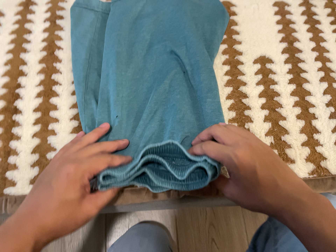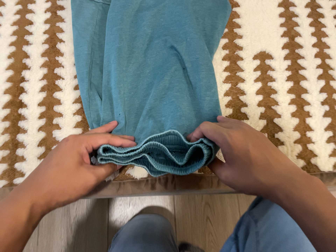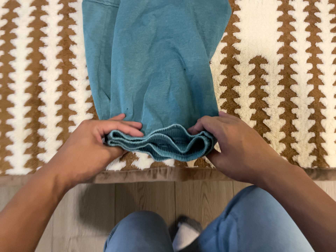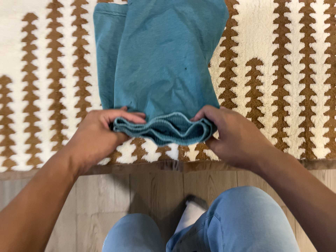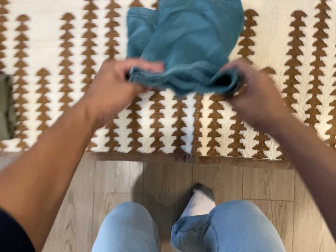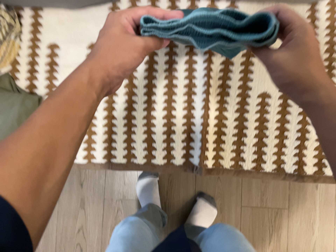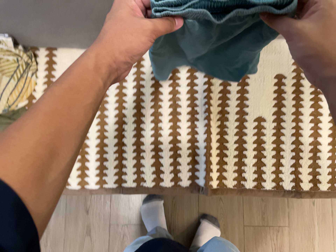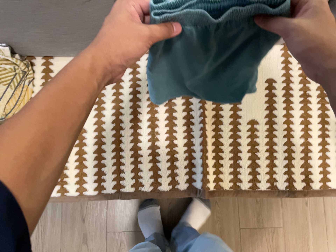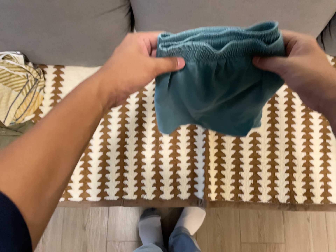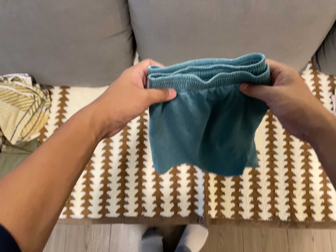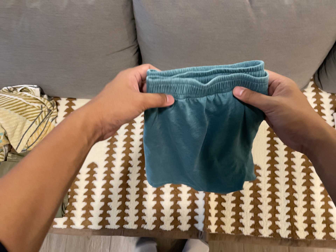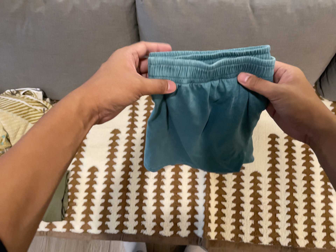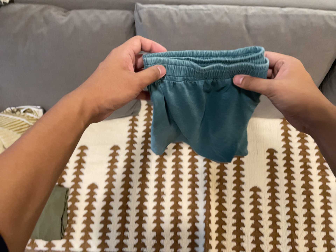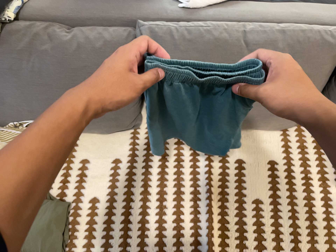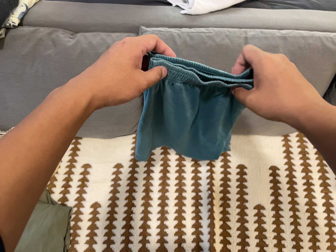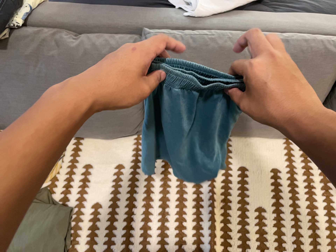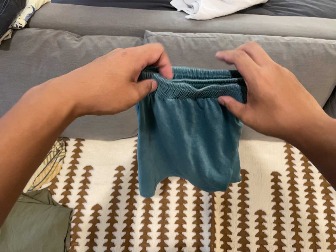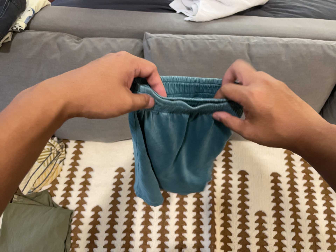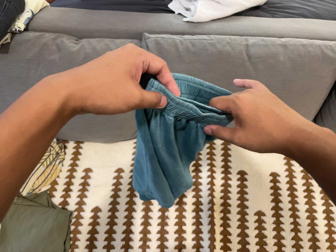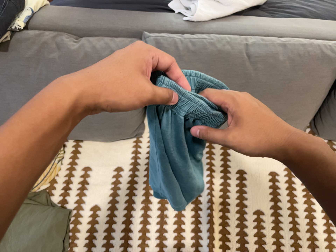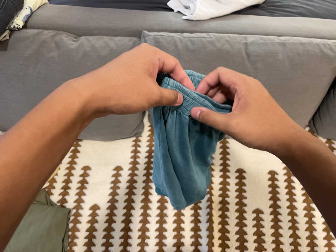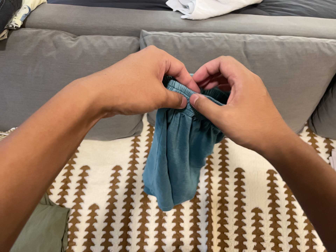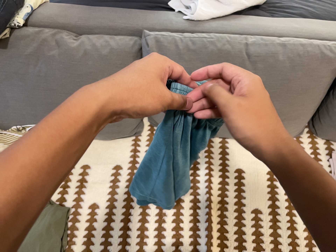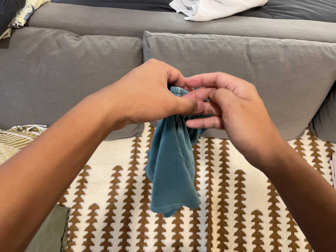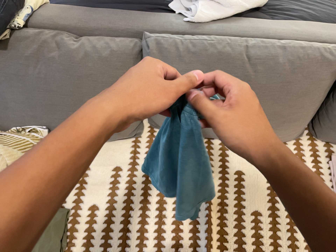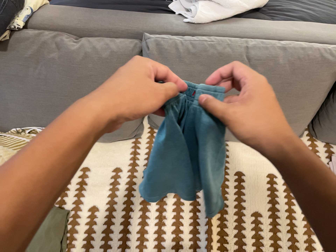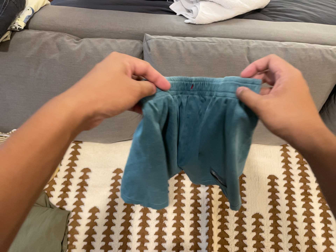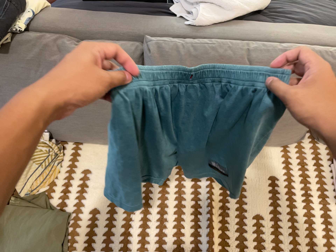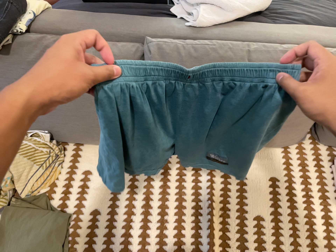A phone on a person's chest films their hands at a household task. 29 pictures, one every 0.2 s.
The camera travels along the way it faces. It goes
backward.
0.0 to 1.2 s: The camera travels backward and toward the top of its view, about 40 cm, so what stands in front gets smaller. Its aim tips toward the bottom of its view by about 15 degrees.
1.2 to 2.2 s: The camera travels backward, about 9 cm, so what stands in front gets smaller. Its aim tips toward the top of its view by about 15 degrees, and the scene shifts downward.
2.2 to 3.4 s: The camera's aim tips toward the top of its view by about 10 degrees, and the scene shifts downward.
3.4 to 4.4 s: The camera keeps its place and its aim.
4.4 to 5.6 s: The camera shifts only a little, or ends up much as it began.
The film runs backward here.
